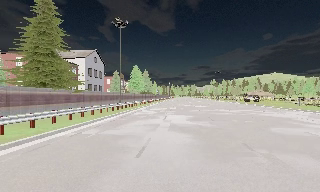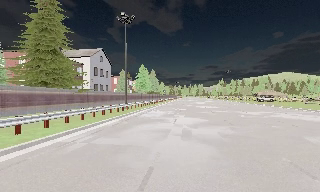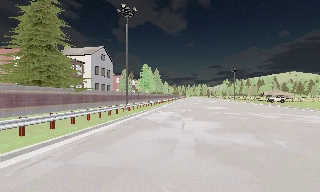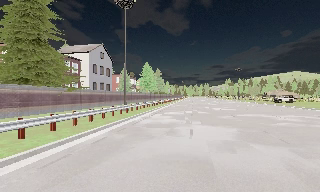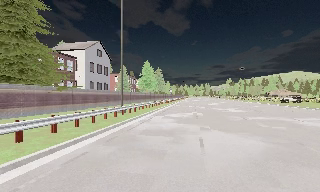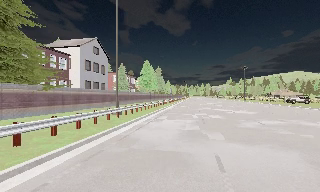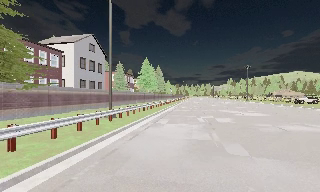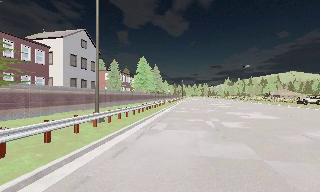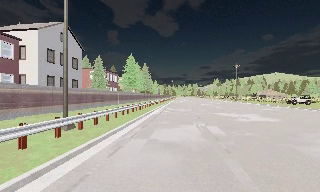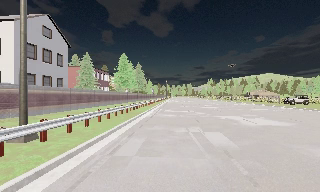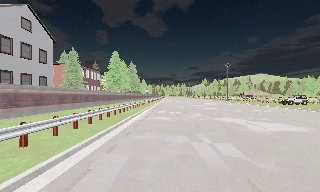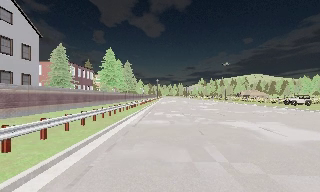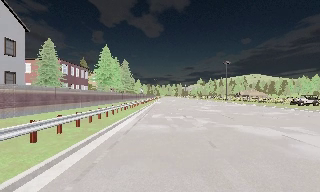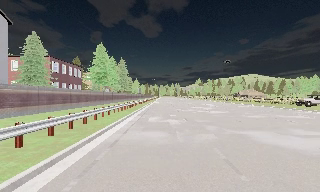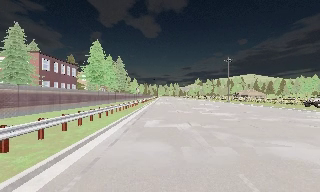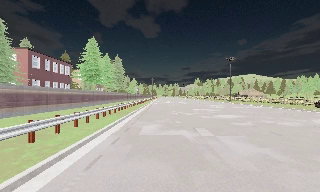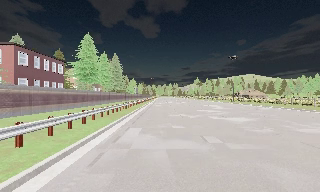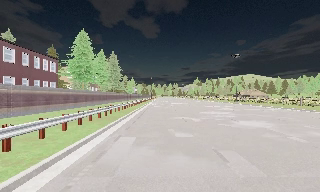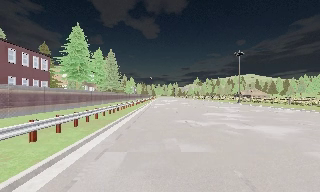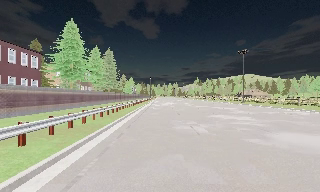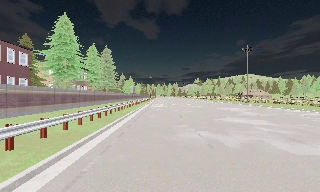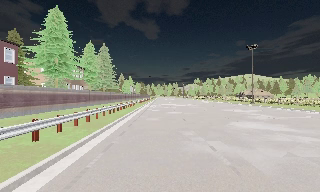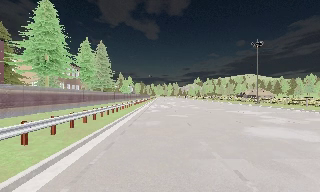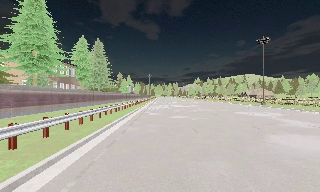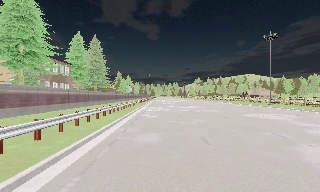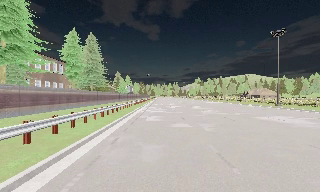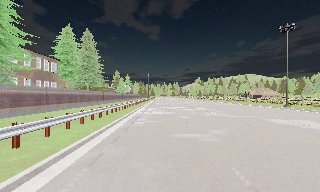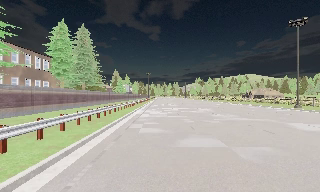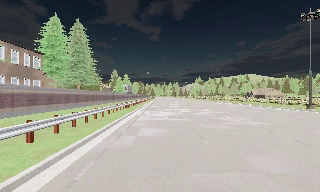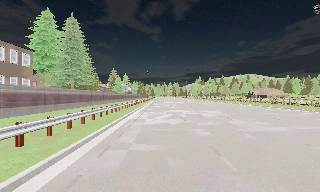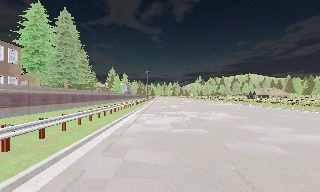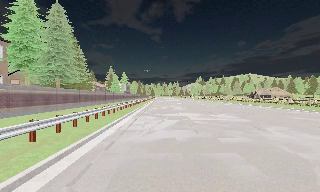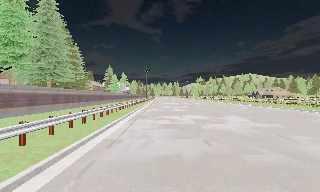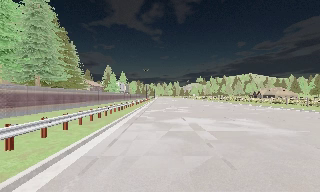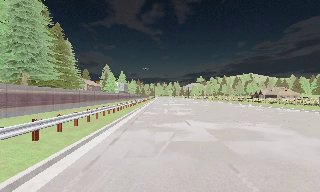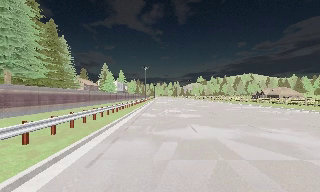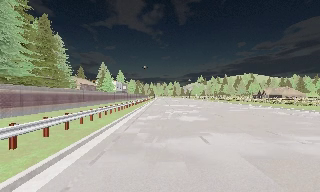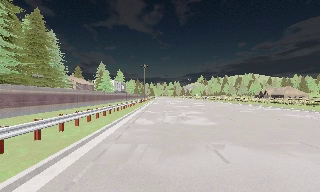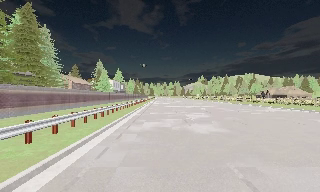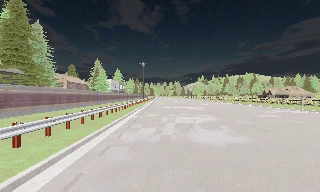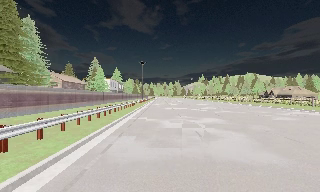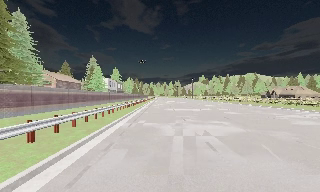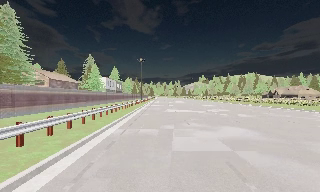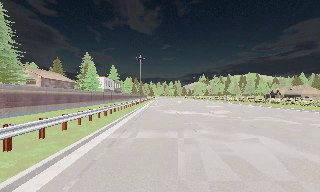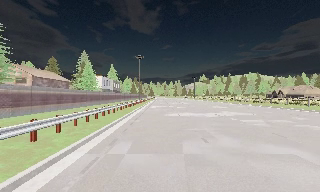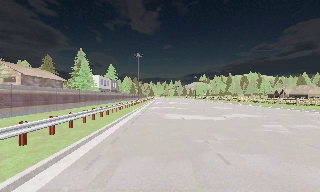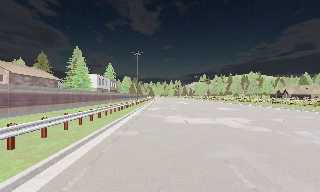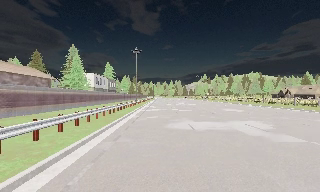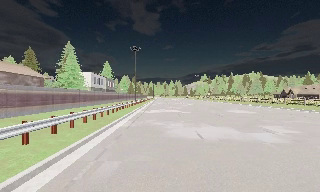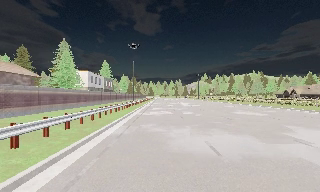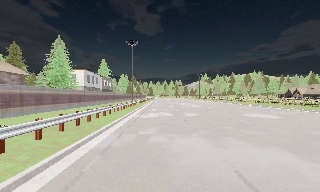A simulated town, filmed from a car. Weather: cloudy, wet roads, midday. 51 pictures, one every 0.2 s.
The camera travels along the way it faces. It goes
forward.
0.0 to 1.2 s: The camera travels forward, about 11 m, so what stands in front looms larger.
1.2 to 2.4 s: The camera pans to its right, which is clockwise from overhead, by about 10 degrees. It travels forward, about 11 m, so what stands in front looms larger.
2.4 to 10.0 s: The camera travels forward, about 70 m, so what stands in front looms larger.
The film runs forward here.
